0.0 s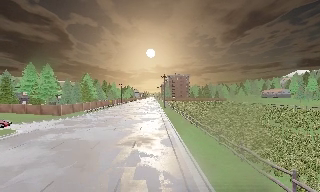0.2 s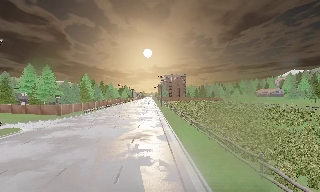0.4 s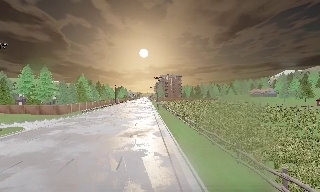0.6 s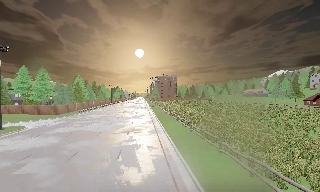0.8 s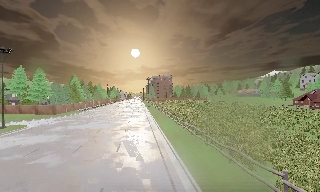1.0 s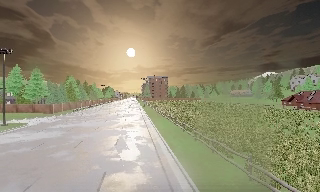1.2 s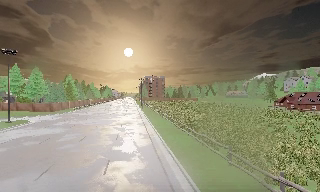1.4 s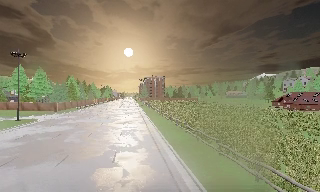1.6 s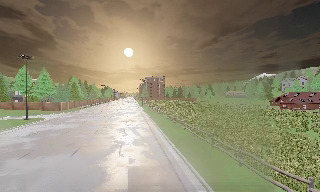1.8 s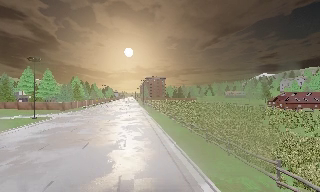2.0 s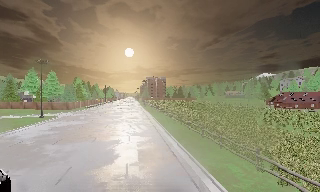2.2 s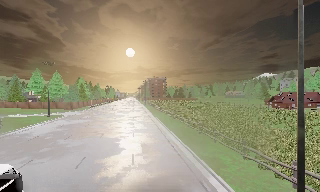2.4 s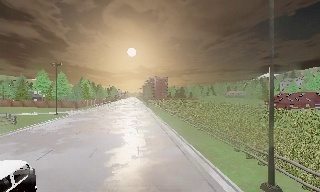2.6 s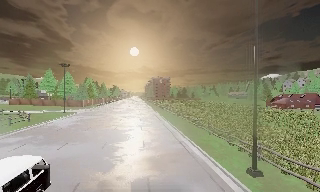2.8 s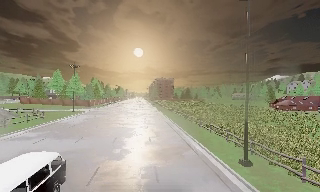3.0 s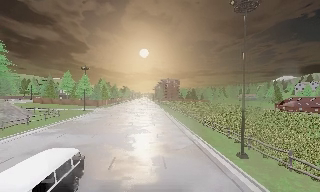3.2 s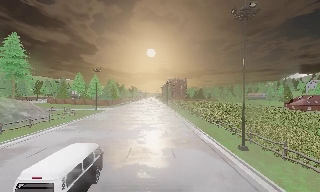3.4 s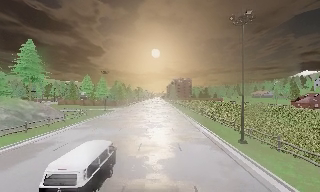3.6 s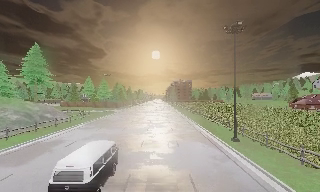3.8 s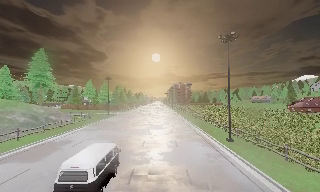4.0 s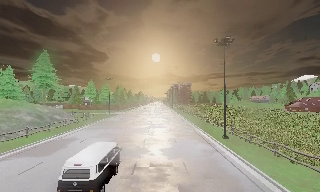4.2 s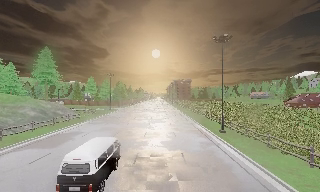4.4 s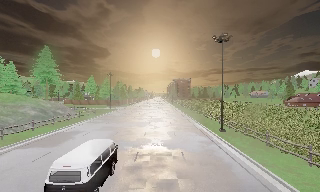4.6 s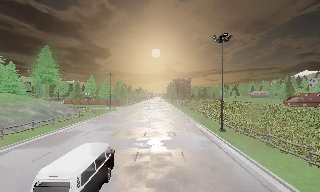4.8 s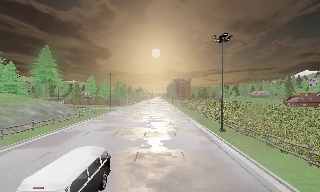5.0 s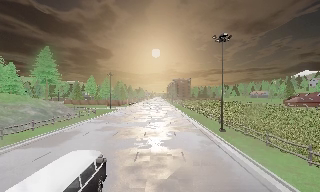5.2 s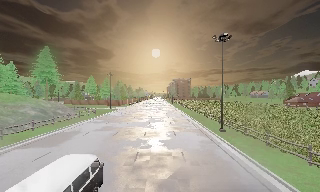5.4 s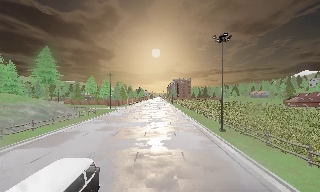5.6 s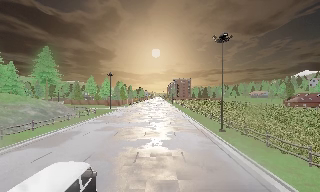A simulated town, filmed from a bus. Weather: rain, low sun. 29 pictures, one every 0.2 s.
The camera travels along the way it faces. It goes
backward.
0.0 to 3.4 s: The camera travels backward, about 30 m, so what stands in front gets smaller.
3.4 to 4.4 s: The camera travels backward, about 5 m, so what stands in front gets smaller. It loses speed.
4.4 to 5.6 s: The camera keeps its place and its aim.
The film runs backward here.
